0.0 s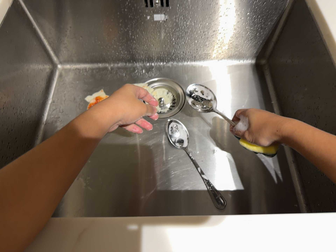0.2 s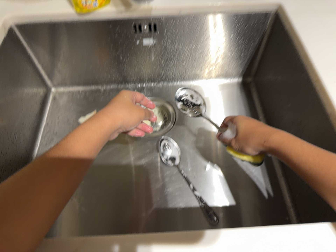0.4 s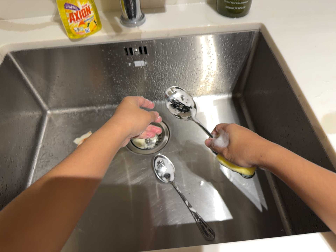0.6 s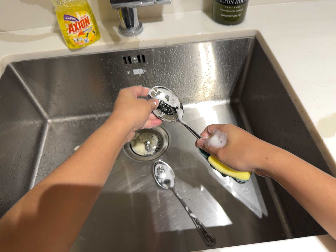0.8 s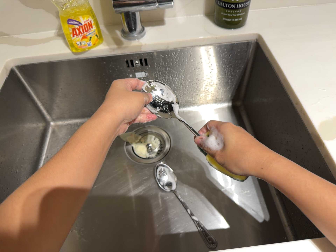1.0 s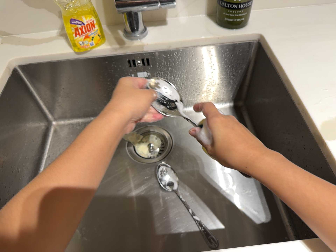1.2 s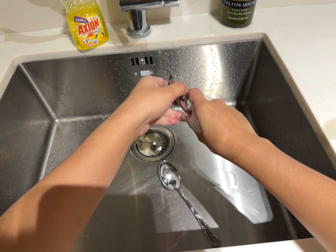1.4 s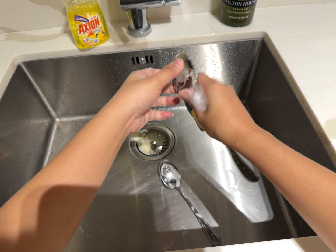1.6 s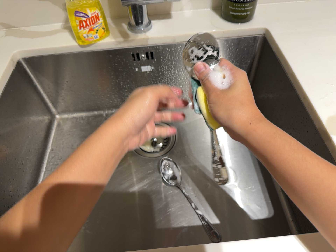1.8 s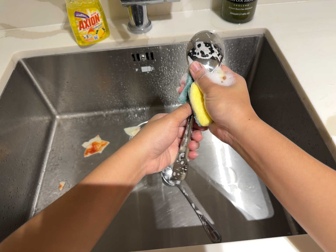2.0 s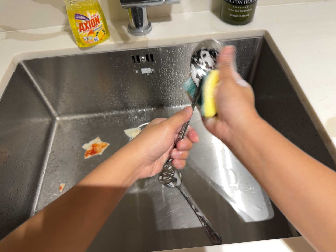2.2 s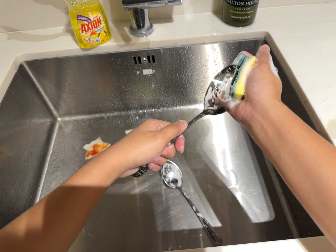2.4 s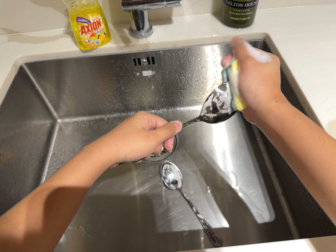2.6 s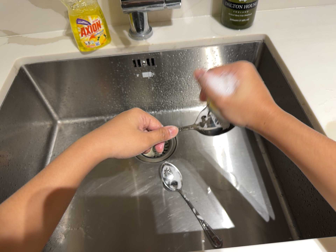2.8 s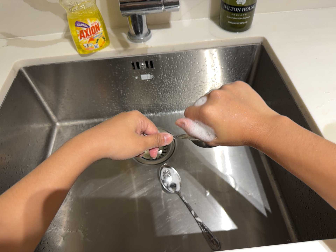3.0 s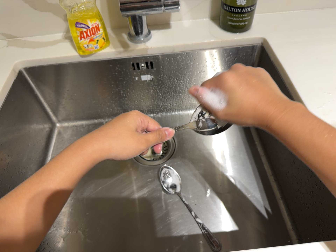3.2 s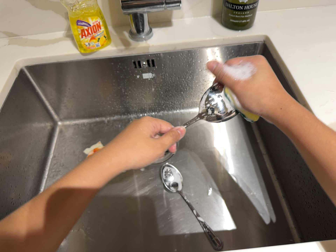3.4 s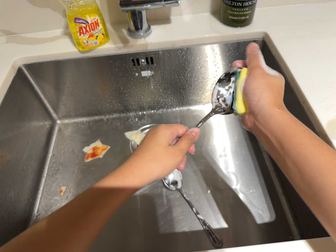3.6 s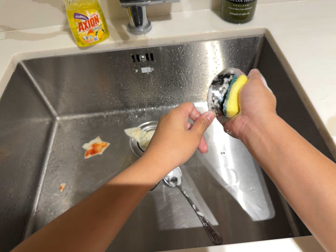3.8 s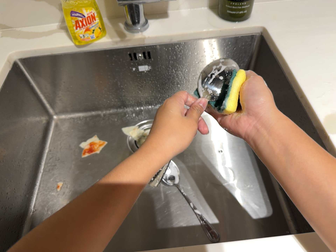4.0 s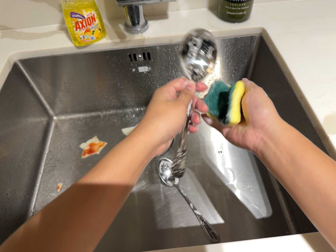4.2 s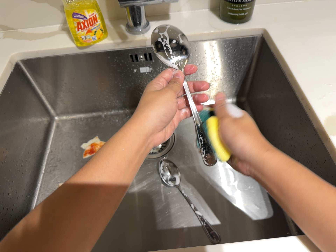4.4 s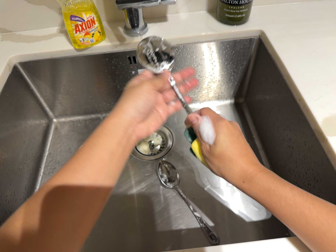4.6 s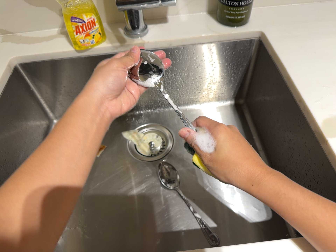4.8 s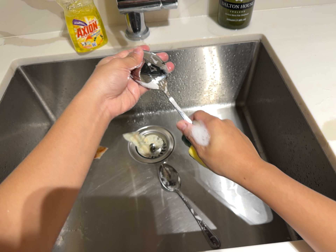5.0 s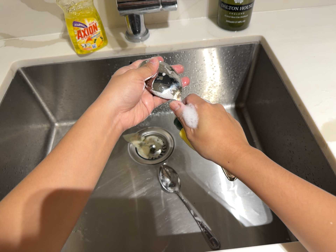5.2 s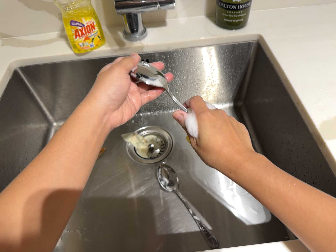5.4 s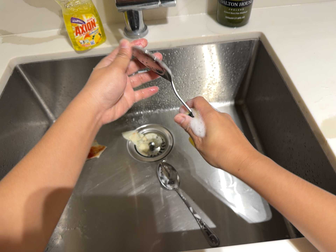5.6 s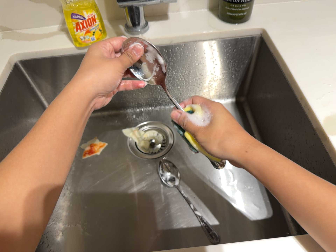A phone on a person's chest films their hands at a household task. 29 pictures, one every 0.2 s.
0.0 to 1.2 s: The camera's aim tips toward the top of its view by about 10 degrees, and the scene shifts downward.
1.2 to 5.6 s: The camera keeps its place and its aim.
The film runs backward here.
